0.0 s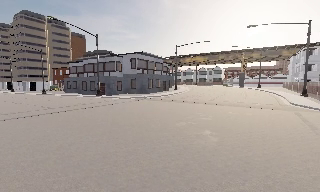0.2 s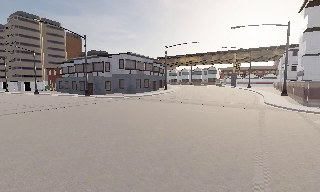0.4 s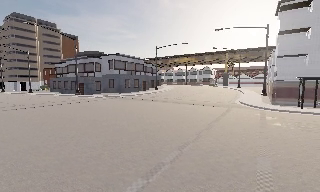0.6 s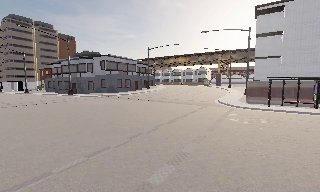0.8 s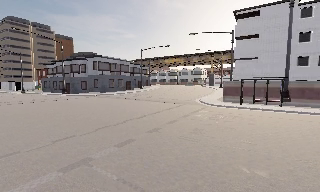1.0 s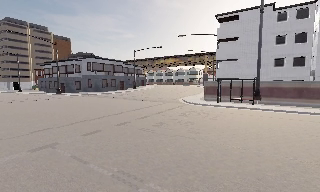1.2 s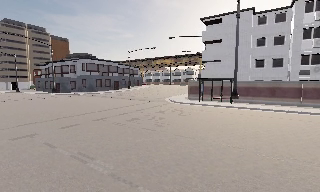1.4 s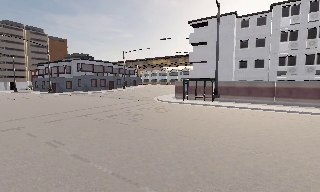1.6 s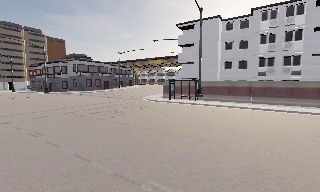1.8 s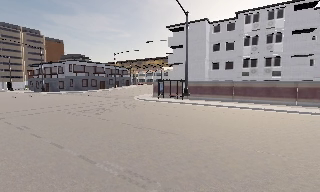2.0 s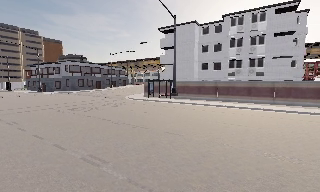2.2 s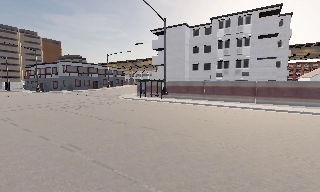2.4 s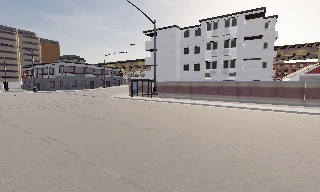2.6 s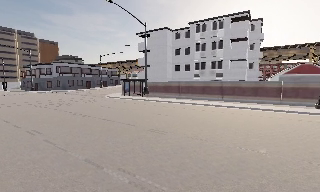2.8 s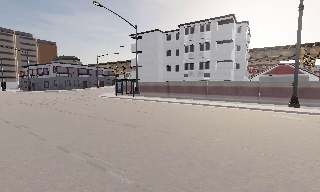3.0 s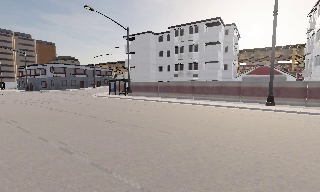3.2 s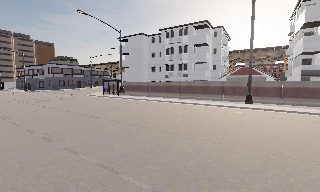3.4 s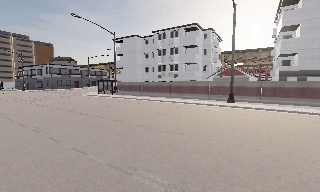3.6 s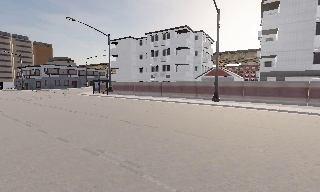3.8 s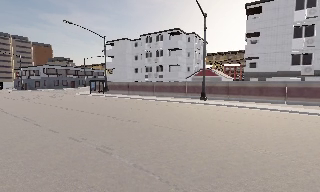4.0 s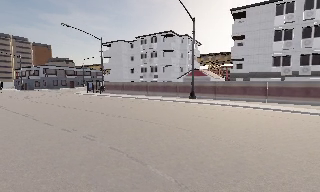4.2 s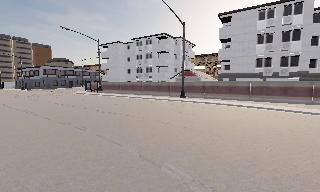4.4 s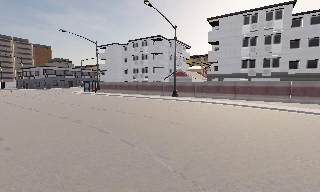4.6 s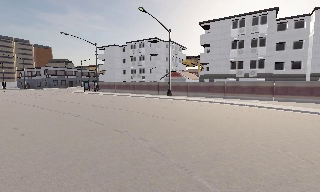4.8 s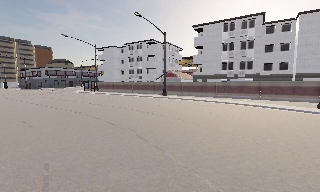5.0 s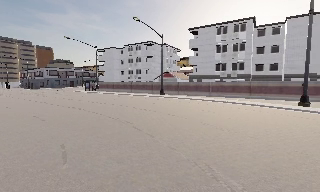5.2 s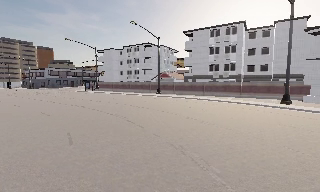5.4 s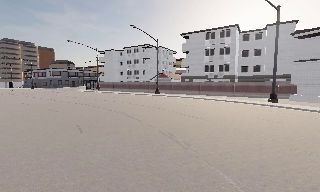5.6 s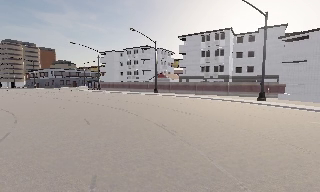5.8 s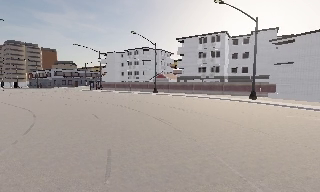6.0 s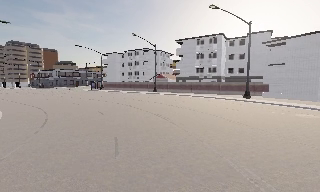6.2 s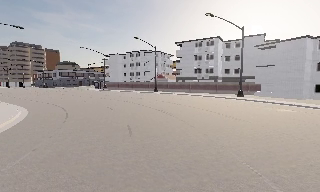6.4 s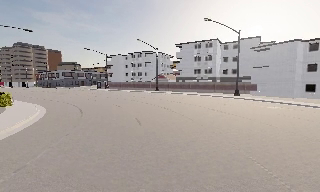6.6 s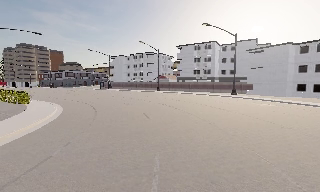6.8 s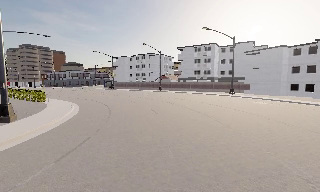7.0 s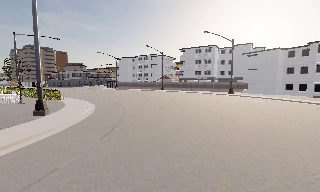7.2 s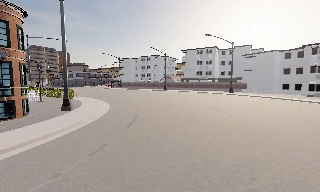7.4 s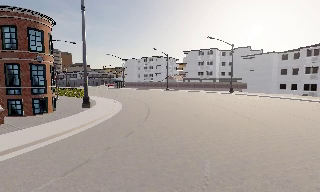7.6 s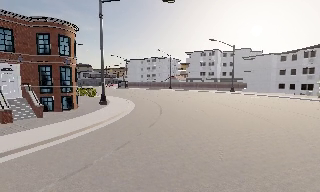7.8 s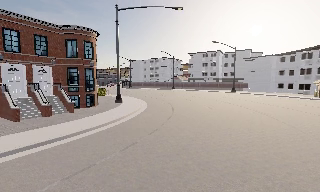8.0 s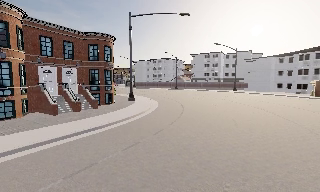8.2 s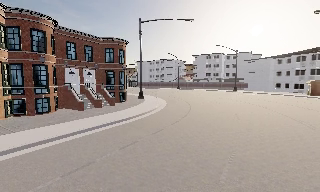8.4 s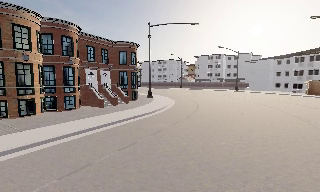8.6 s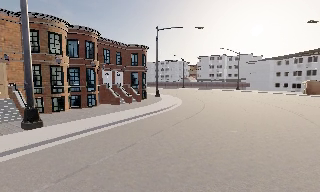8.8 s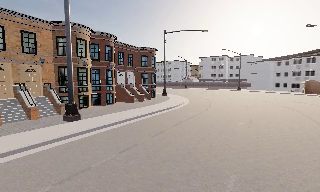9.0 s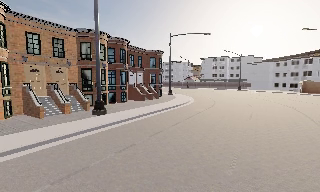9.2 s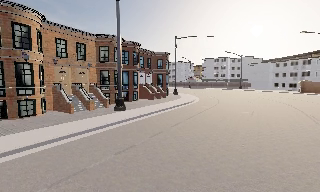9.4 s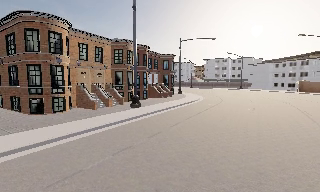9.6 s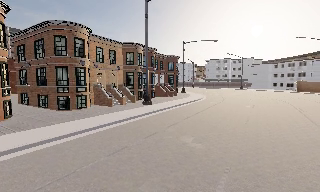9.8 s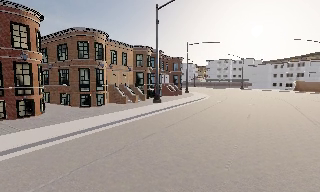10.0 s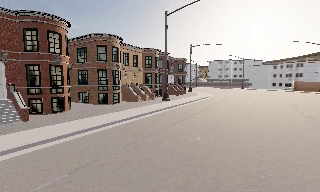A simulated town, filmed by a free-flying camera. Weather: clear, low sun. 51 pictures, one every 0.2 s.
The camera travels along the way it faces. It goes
backward.
0.0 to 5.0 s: The camera travels to its right and backward, about 45 m, so close, fixed things drift to the left.
5.0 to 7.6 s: The camera travels backward, about 20 m, so what stands in front gets smaller.
7.6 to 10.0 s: The camera travels backward and to its left, about 25 m, so what stands in front gets smaller.
The film runs forward here.
